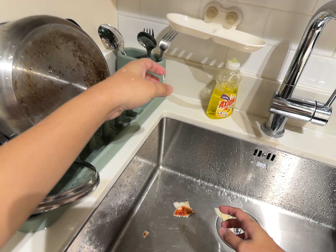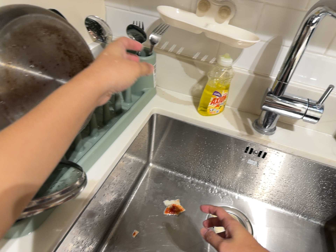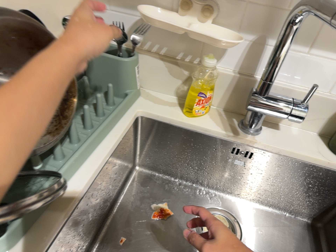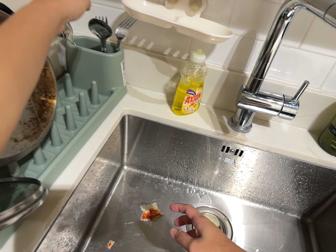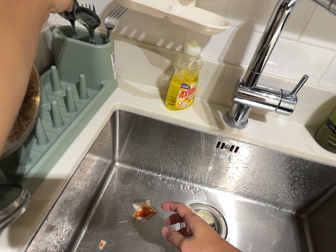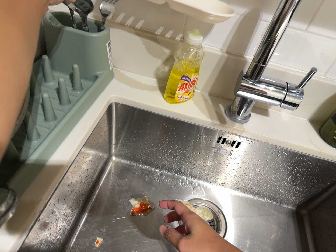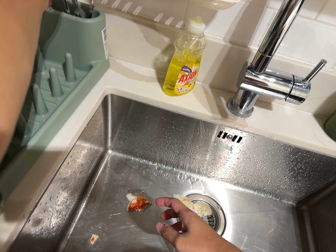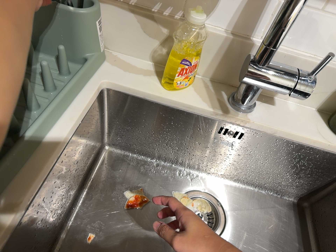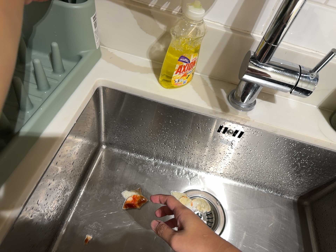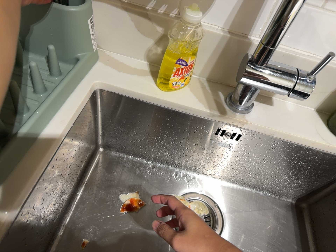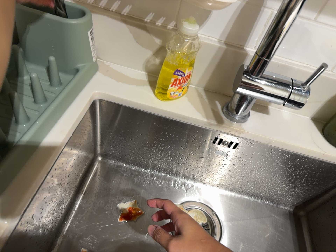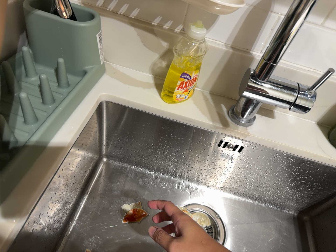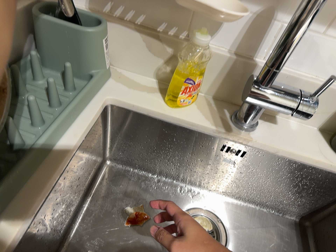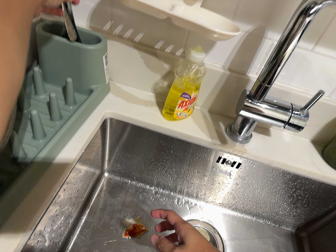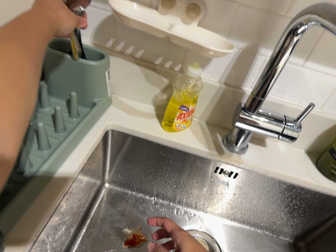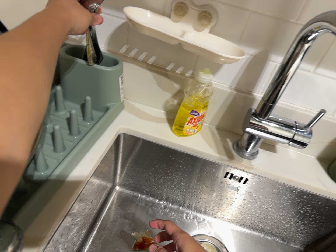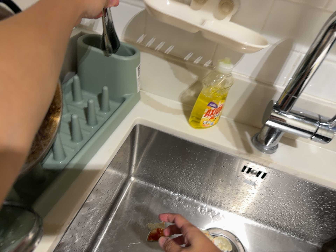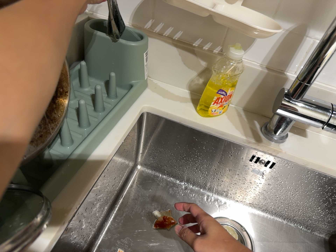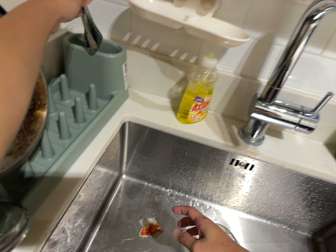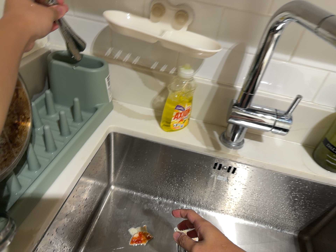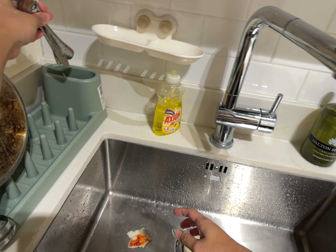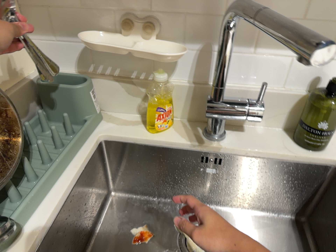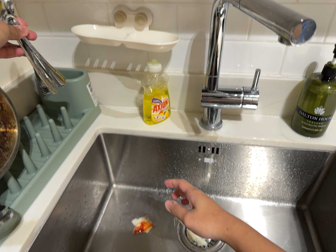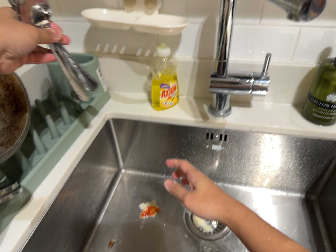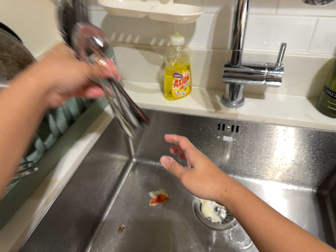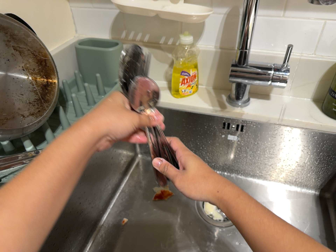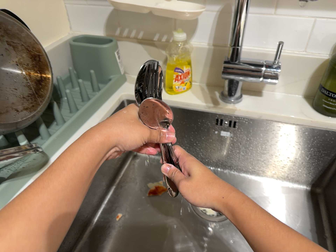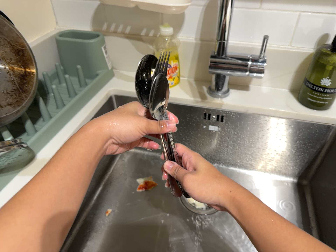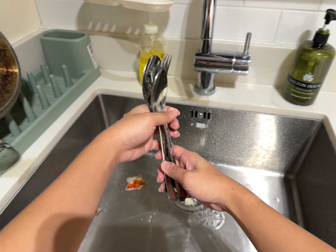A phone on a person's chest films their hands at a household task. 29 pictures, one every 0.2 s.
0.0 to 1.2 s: The camera pans to its right by about 10 degrees. It travels forward and toward the top of its view, about 14 cm, so what stands in front looms larger. Its aim tips toward the bottom of its view by about 10 degrees.
1.2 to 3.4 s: The camera shifts only a little, or ends up much as it began.
3.4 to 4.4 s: The camera travels to its right and backward, about 16 cm, so close, fixed things drift to the left. It rolls about its line of sight by about 15 degrees, and the scene rotates counterclockwise.
4.4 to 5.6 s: The camera travels toward the bottom of its view, about 8 cm, so close, fixed things drift upward.
The film runs backward here.
